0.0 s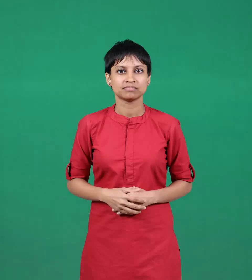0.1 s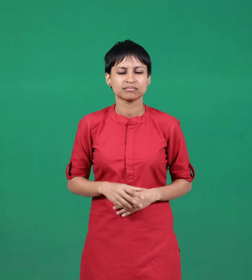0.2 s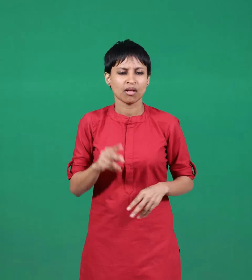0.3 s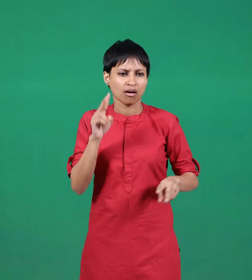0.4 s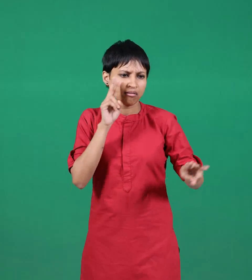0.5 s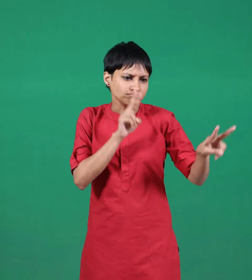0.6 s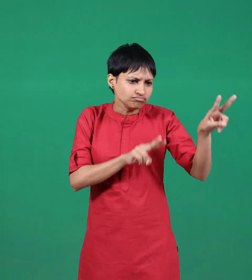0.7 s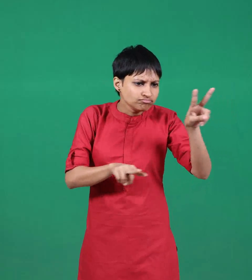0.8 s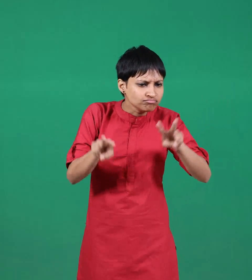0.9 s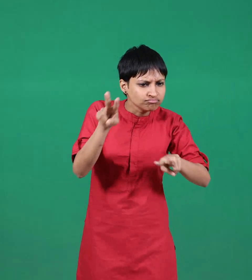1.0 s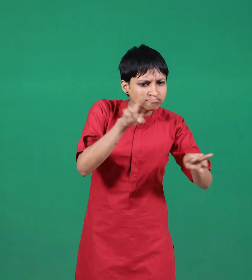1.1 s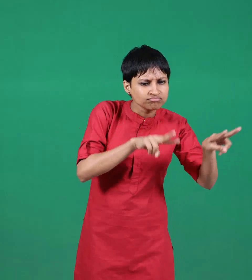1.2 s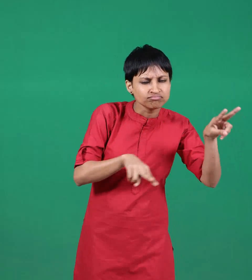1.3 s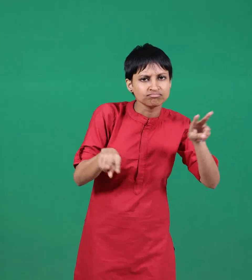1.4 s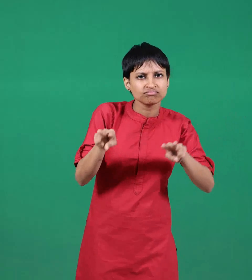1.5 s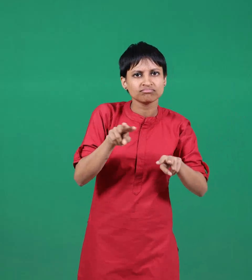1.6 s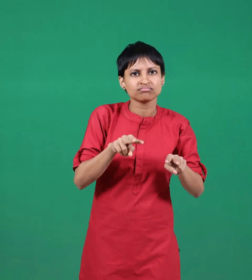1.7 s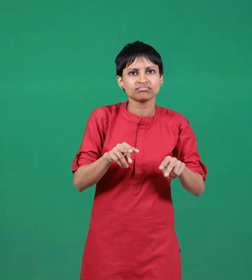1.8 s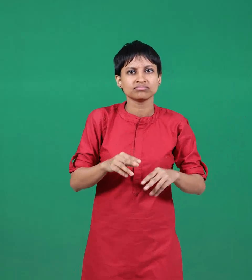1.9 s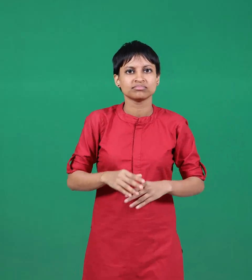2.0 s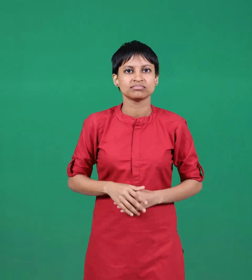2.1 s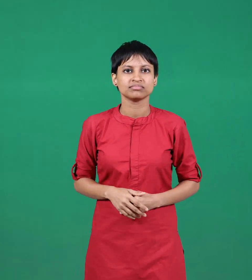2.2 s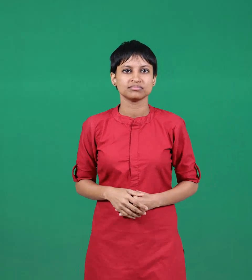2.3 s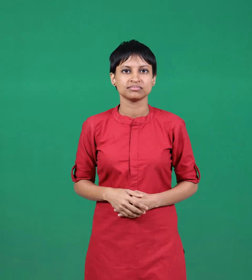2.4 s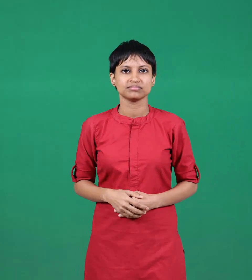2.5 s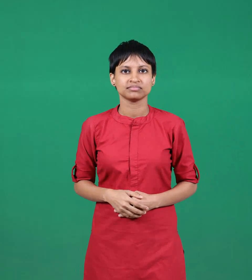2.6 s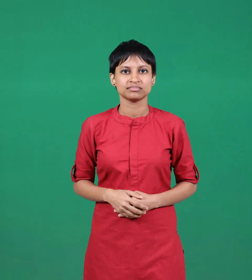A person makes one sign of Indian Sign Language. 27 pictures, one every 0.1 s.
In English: review
